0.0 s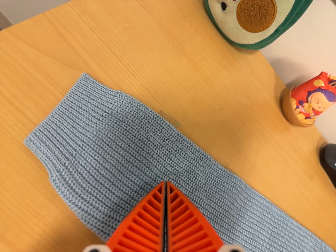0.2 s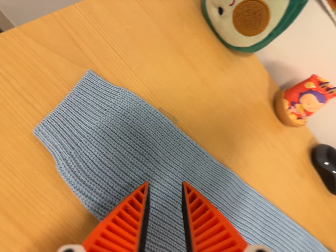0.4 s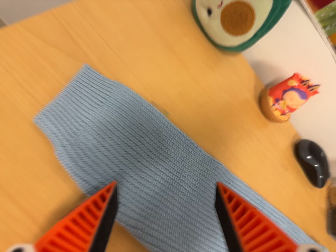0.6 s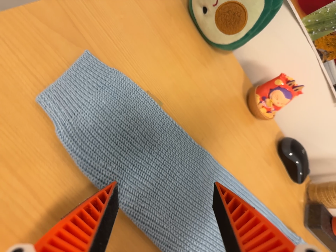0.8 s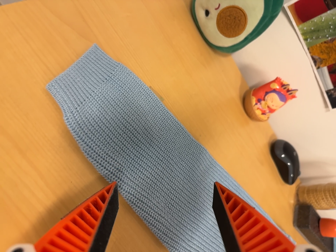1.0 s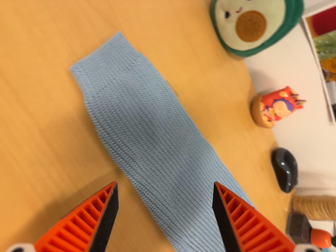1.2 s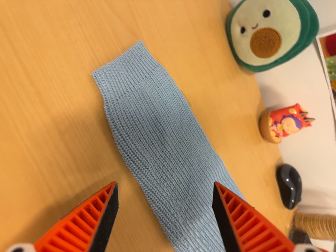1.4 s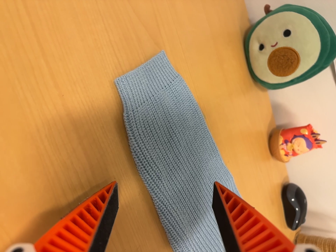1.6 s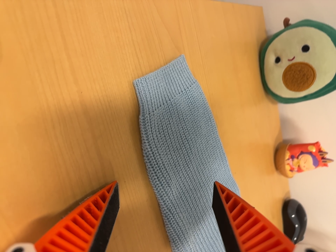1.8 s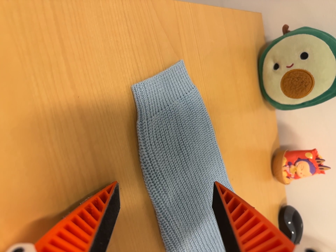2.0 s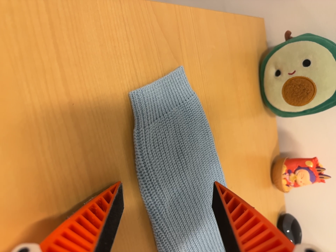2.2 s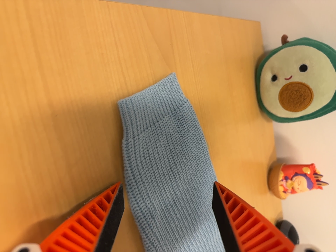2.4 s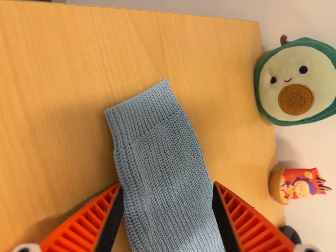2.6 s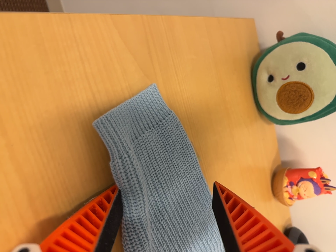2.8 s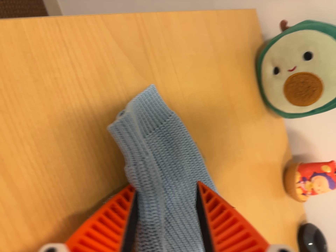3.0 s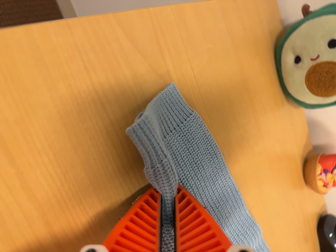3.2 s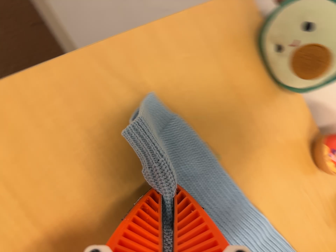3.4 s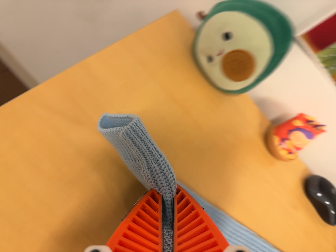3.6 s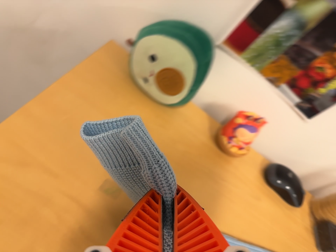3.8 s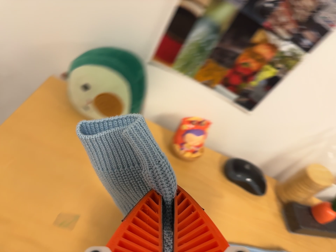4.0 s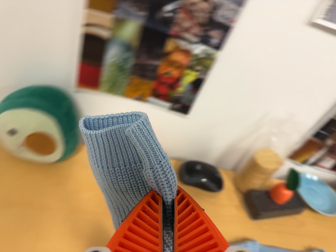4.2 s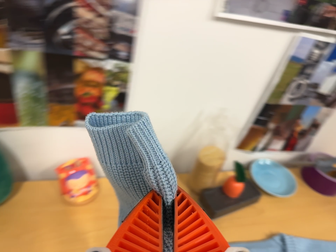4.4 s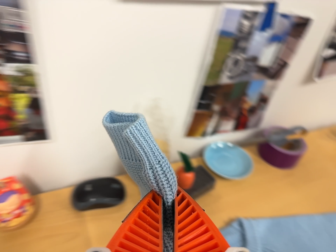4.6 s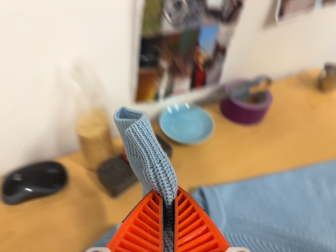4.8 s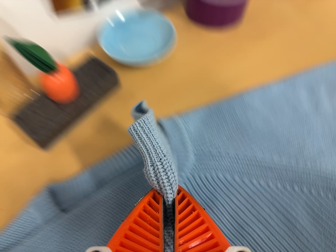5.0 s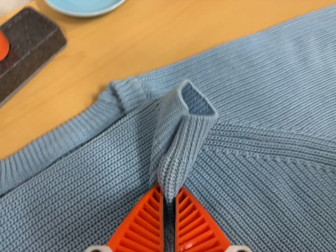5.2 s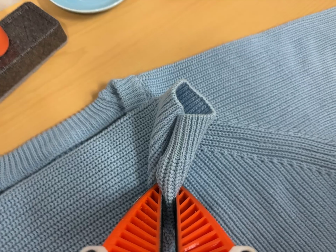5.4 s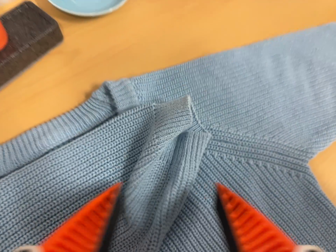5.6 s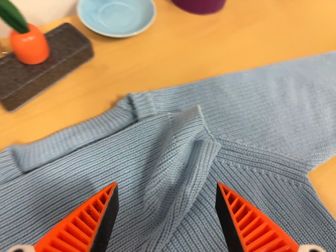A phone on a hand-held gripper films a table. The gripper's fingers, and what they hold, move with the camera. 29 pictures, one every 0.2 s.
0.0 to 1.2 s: The camera travels backward, to its left and toward the bottom of its view, about 10 cm, so what stands in front gets smaller. It rolls about its line of sight by about 15 degrees, and the scene rotates clockwise.
1.2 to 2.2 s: The camera rolls about its line of sight by about 10 degrees, and the scene rotates clockwise.
2.2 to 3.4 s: The camera travels to its right, about 12 cm. It rolls about its line of sight by about 30 degrees, and the scene rotates counterclockwise.
3.4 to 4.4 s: The camera pans to its right by about 20 degrees. It travels to its right, about 36 cm, so close, fixed things drift to the left. It rolls about its line of sight by about 60 degrees, and the scene rotates counterclockwise.
4.4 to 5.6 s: The camera pans to its right by about 10 degrees. It travels forward and to its right, about 24 cm, so what stands in front looms larger. Its aim tips toward the bottom of its view by about 25 degrees, and the scene shifts upward. It rolls about its line of sight by about 10 degrees, and the scene rotates counterclockwise.
The film runs forward here.
